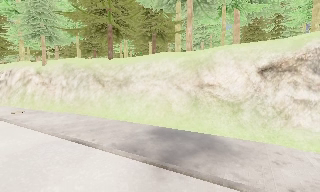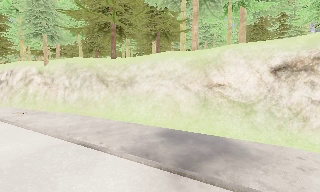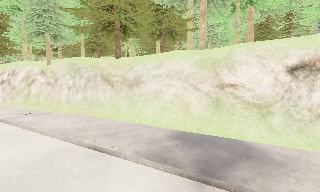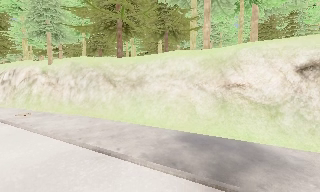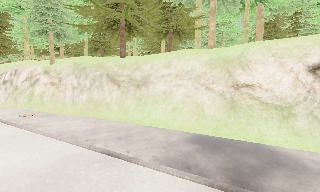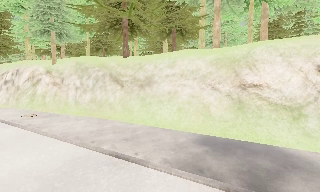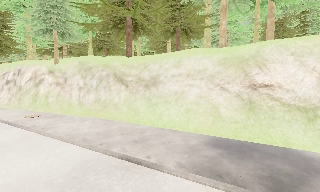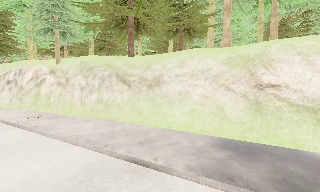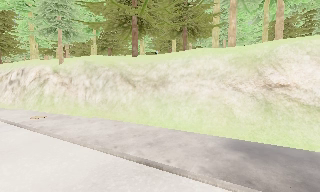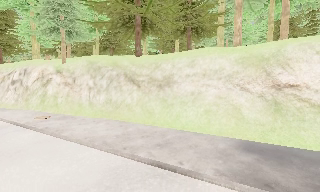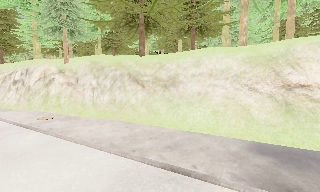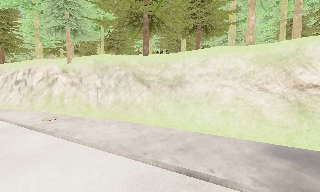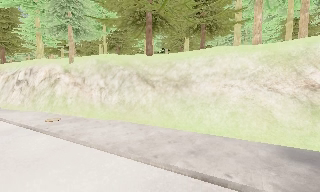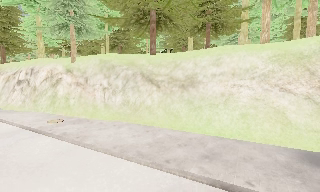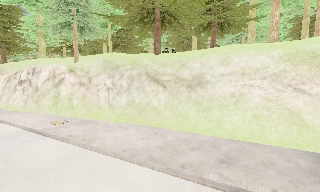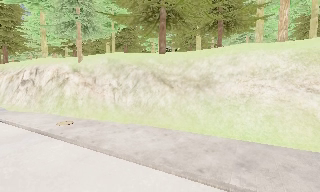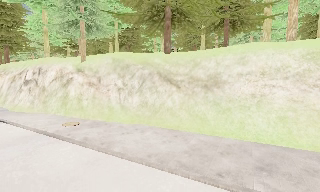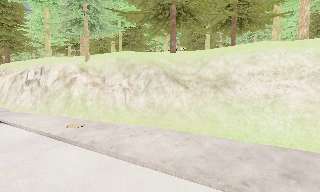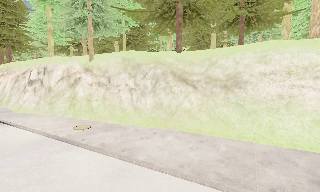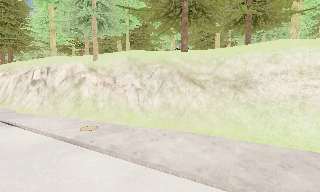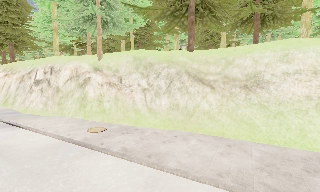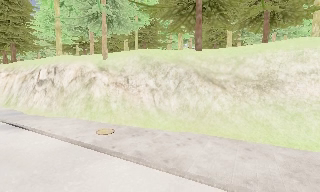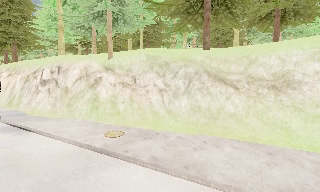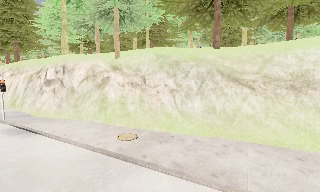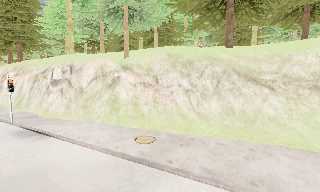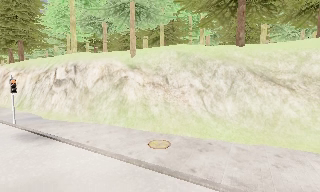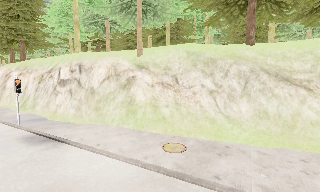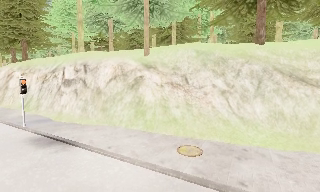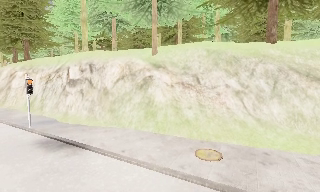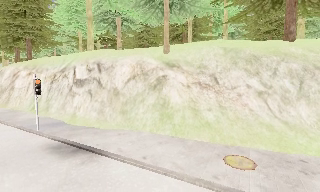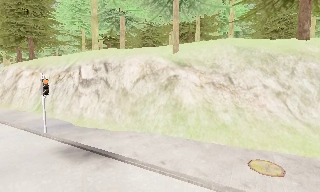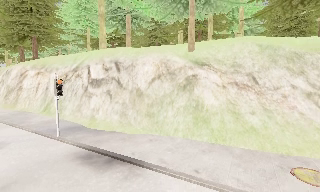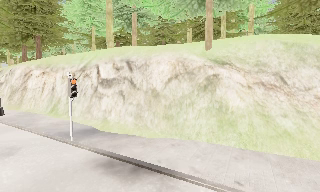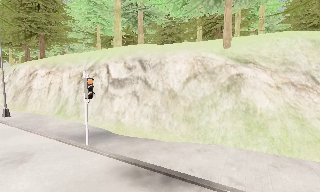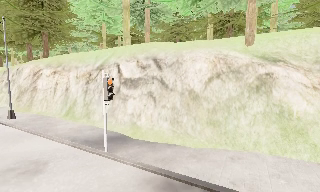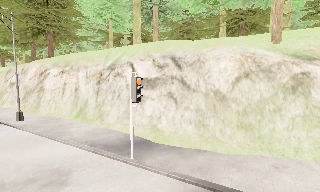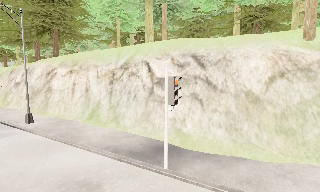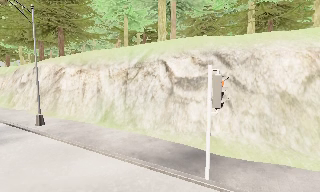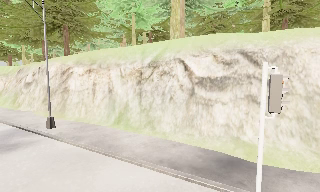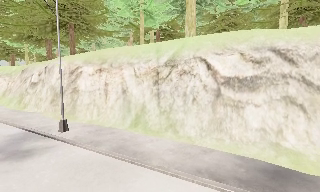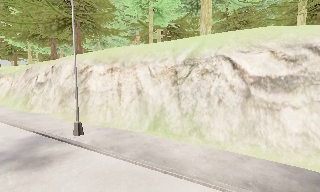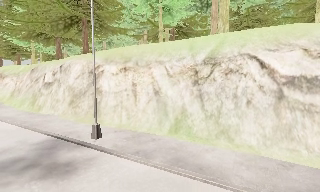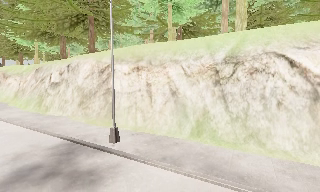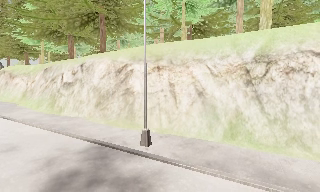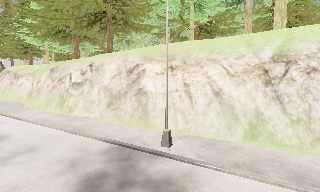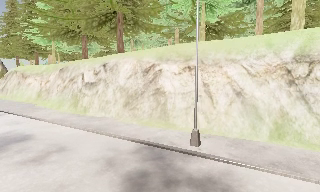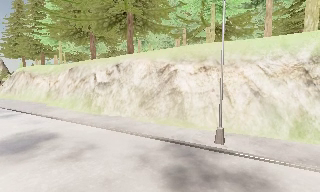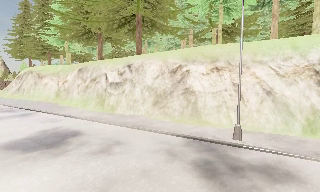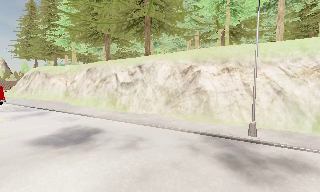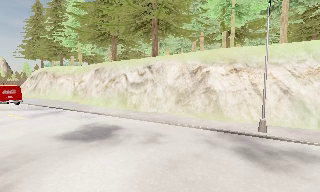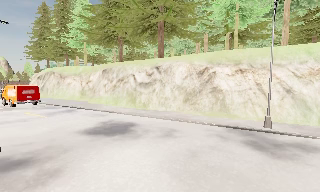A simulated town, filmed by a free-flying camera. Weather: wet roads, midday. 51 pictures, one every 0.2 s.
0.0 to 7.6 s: The camera travels to its left and forward, about 30 m, so close, fixed things drift to the right. It gains speed.
7.6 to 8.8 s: The camera travels to its left, about 7 m, so close, fixed things drift to the right.
8.8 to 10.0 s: The camera travels to its left and backward, about 7 m, so close, fixed things drift to the right.
The film runs backward here.
